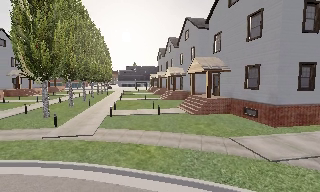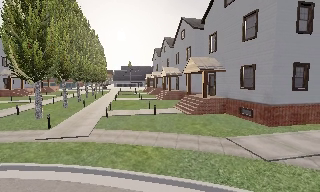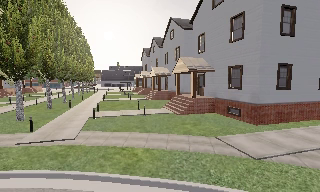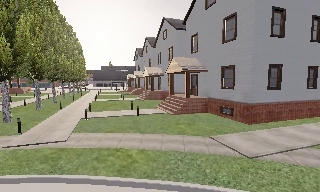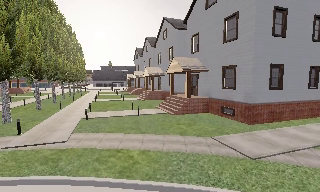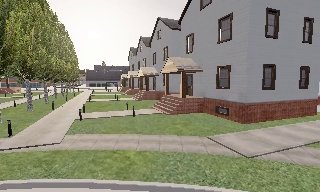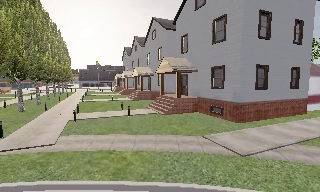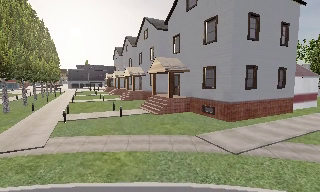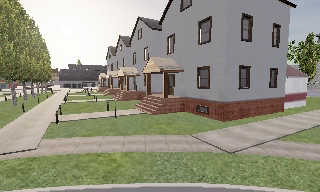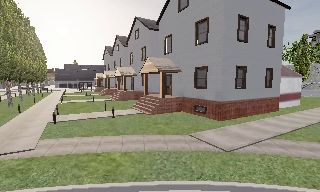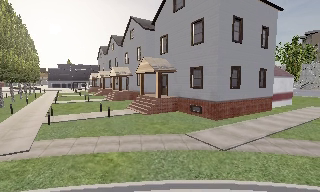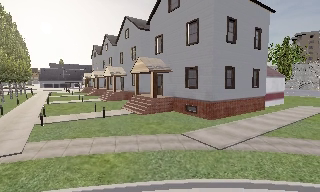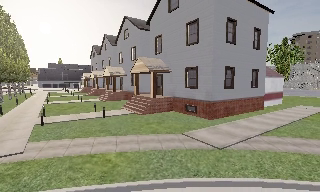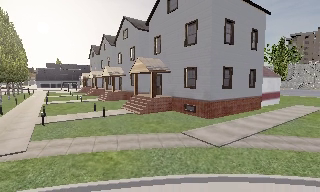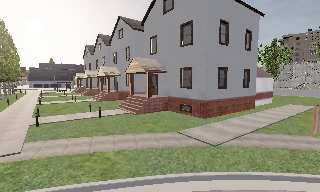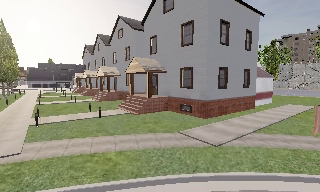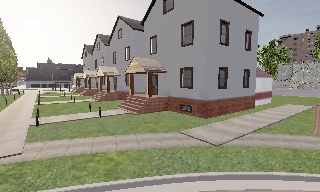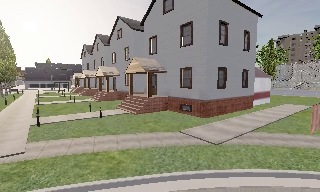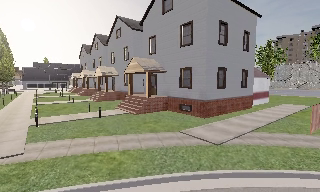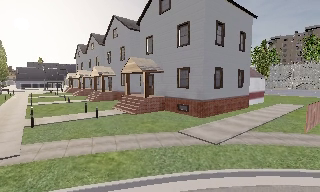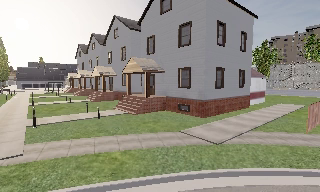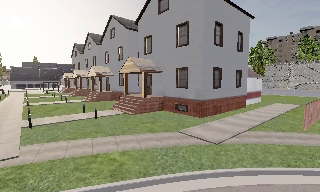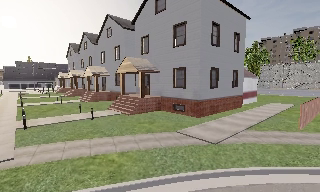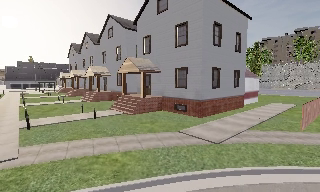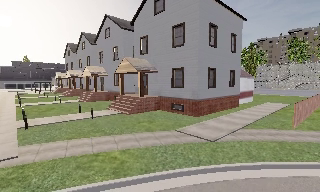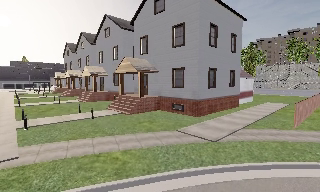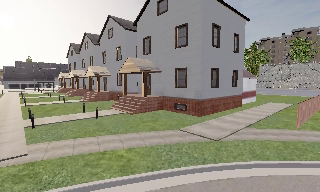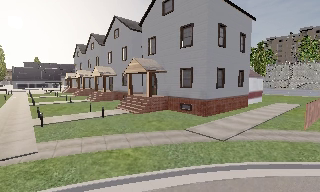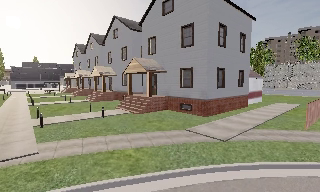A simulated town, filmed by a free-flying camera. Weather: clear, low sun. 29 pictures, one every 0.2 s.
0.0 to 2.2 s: The camera pans to its right, which is clockwise from overhead, by about 25 degrees. It travels to its left, about 1 m.
2.2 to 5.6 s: The camera travels to its left and backward, about 1.5 m.
The film runs forward here.
